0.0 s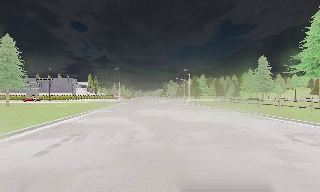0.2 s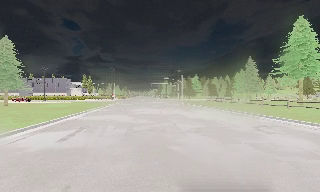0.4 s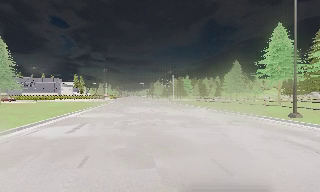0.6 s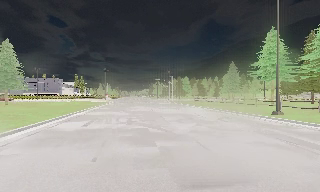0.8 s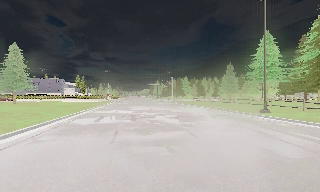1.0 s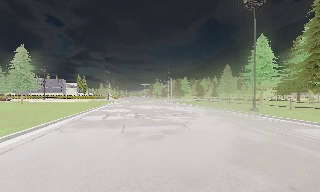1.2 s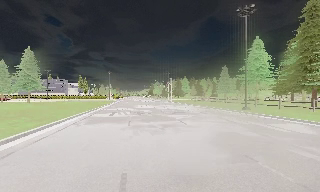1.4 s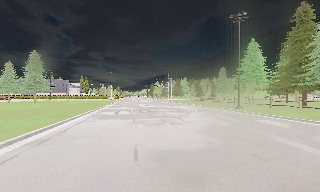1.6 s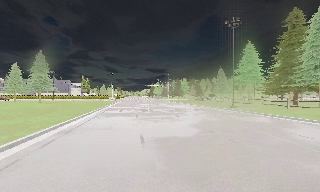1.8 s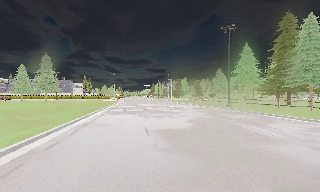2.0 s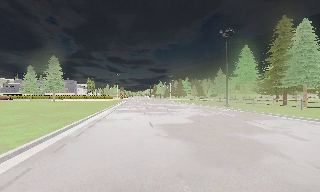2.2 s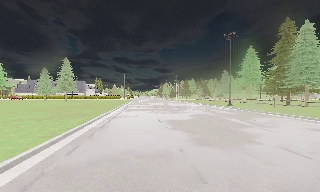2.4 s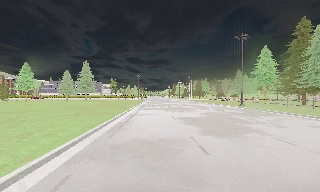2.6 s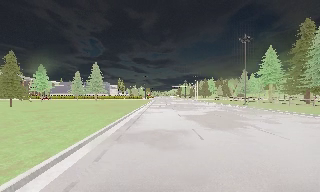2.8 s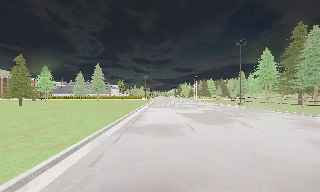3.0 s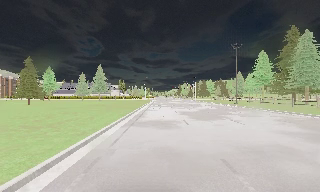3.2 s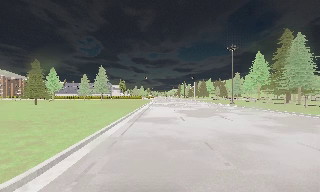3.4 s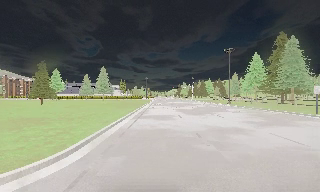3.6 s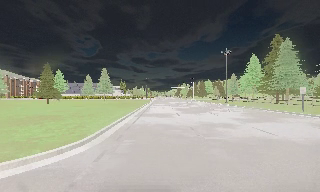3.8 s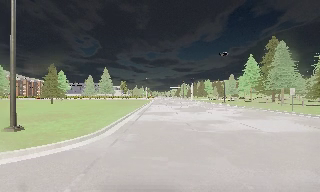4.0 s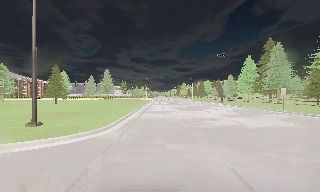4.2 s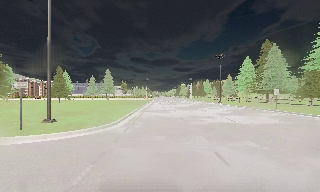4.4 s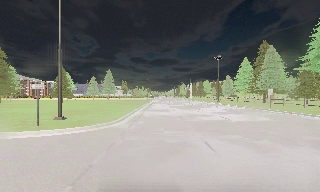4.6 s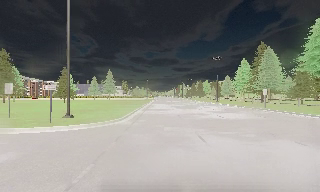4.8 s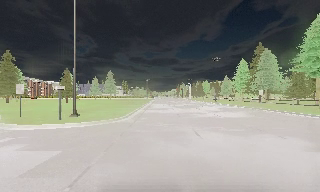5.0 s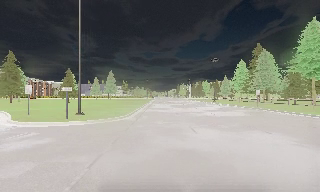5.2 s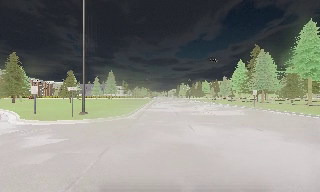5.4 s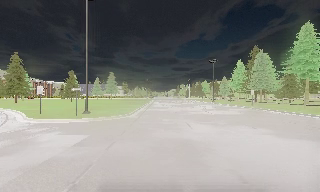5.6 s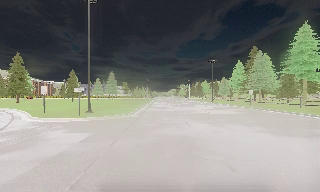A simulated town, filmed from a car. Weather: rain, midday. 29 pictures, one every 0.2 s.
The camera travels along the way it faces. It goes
backward.
0.0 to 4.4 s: The camera travels backward, about 35 m, so what stands in front gets smaller.
4.4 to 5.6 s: The camera travels backward, about 4.5 m, so what stands in front gets smaller. It loses speed.
The film runs backward here.
